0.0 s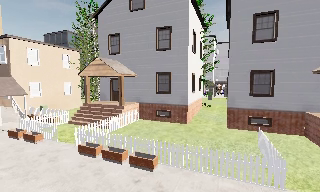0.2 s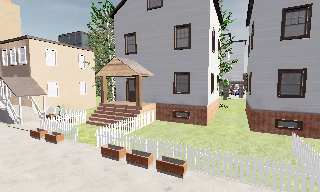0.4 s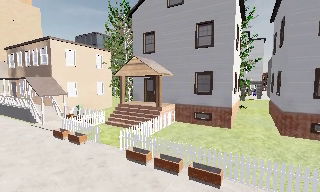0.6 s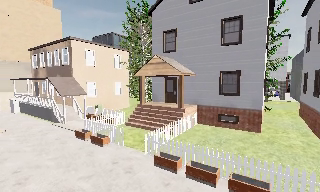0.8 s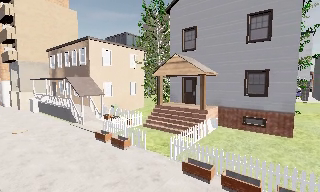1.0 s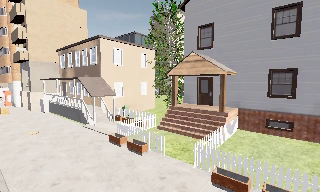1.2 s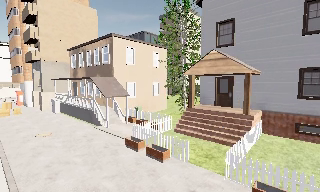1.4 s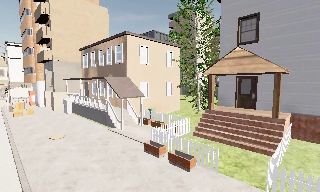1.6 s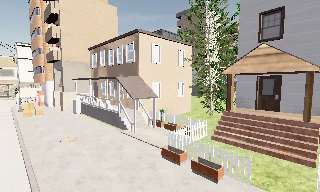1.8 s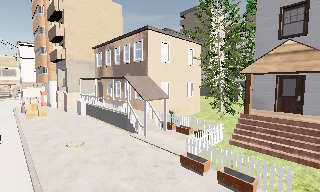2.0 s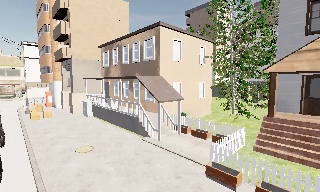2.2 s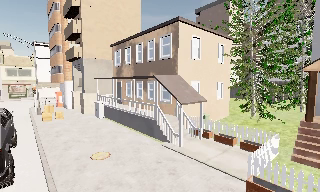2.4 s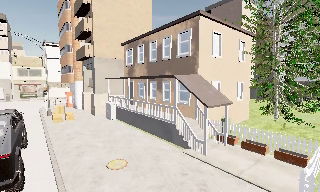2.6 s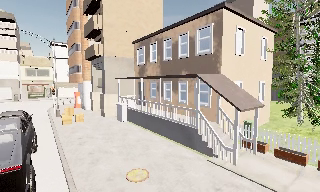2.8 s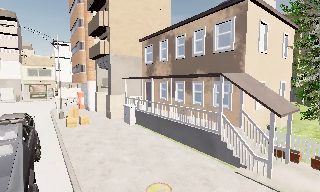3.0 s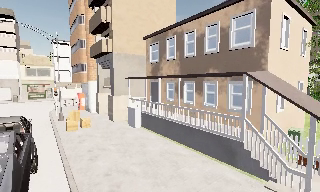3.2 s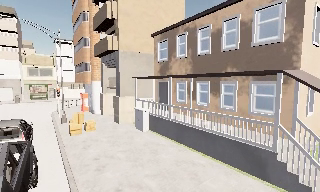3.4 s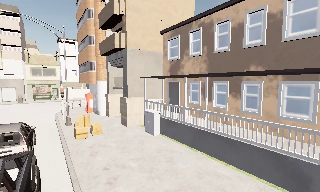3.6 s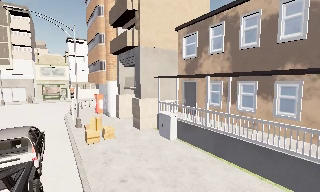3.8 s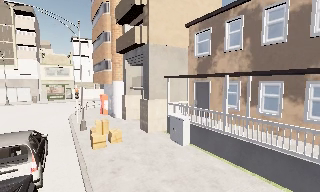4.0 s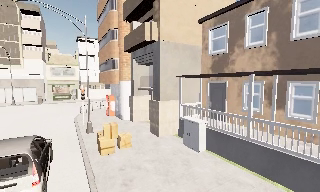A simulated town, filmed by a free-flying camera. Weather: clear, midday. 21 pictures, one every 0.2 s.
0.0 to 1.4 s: The camera pans to its left, which is counterclockwise from overhead, by about 20 degrees. It travels to its left and forward, about 6 m, so close, fixed things drift to the right.
1.4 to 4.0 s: The scene slides to the right, as the camera pans about 15 degrees to its left. It travels forward and to its left, about 13 m, so what stands in front looms larger.
The film runs forward here.
